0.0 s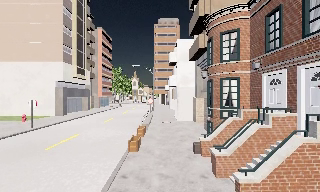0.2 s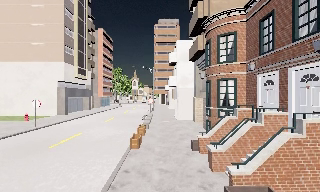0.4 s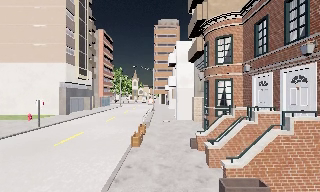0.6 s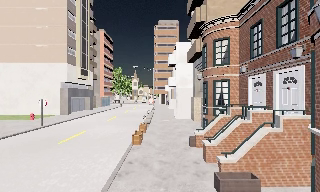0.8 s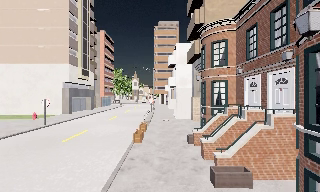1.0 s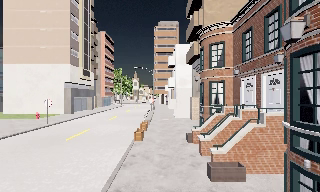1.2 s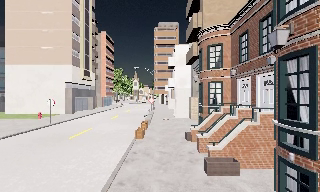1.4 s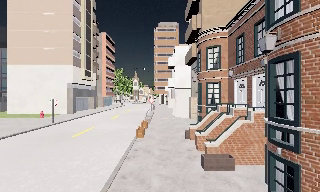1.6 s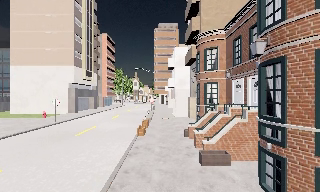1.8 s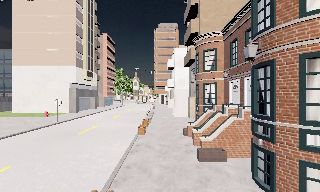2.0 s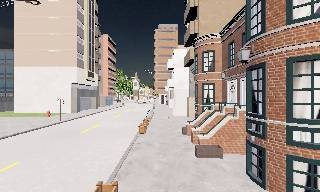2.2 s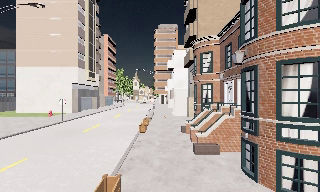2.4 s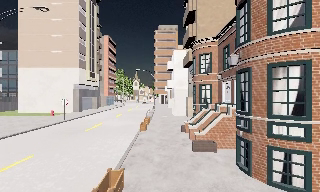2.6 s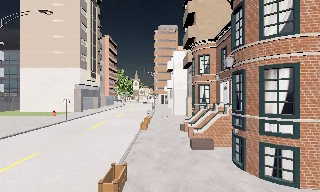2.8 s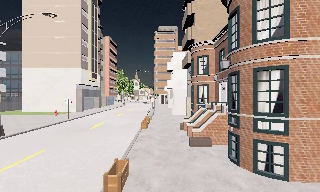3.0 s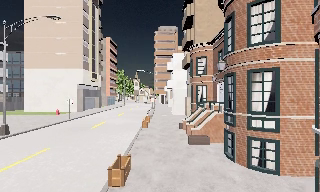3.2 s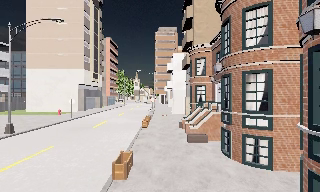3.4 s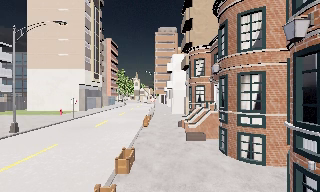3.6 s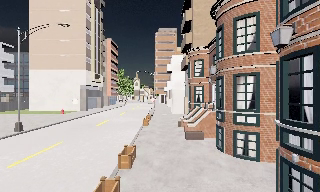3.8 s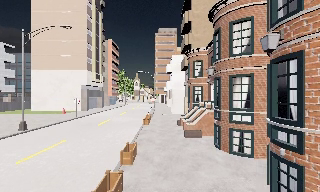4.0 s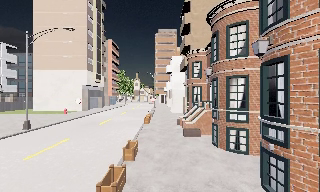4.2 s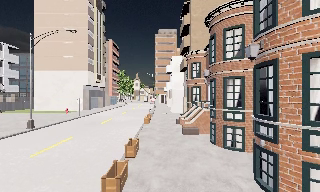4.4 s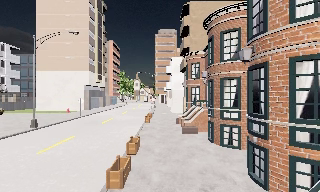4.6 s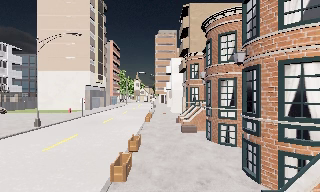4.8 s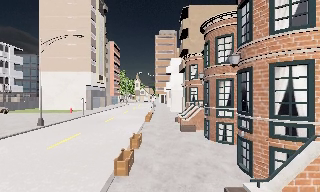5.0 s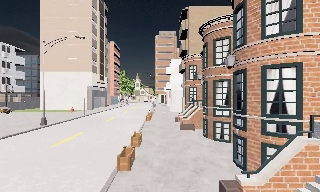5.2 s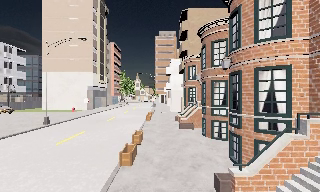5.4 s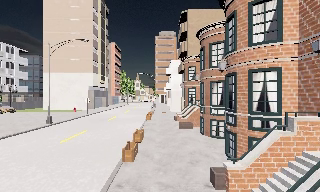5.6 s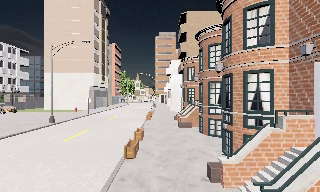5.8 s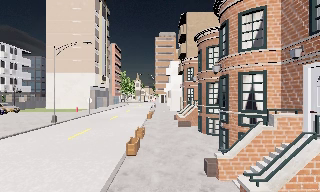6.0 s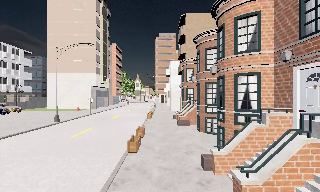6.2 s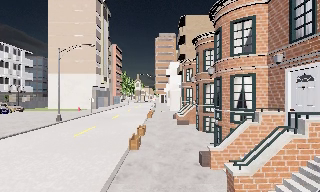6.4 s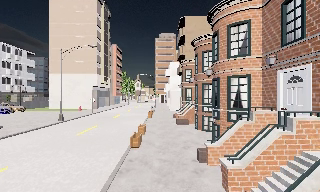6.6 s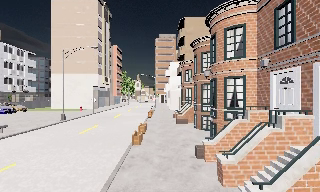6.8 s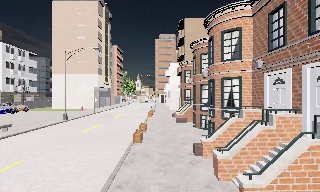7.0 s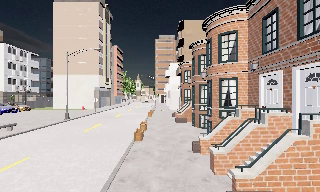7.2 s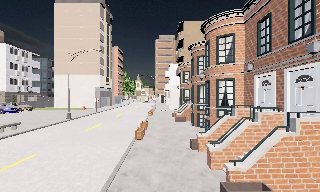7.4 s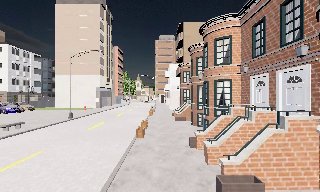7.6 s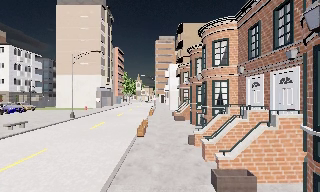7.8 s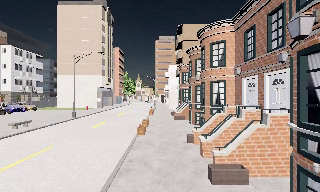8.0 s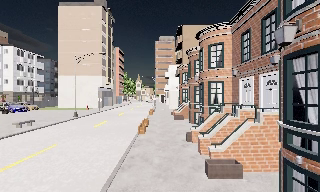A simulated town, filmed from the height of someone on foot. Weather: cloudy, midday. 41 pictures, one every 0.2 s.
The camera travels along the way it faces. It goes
backward.
0.0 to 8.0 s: The camera travels backward, about 14 m, so what stands in front gets smaller.
The film runs backward here.
